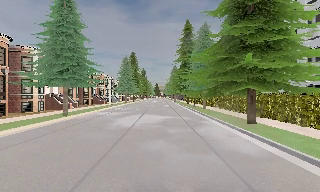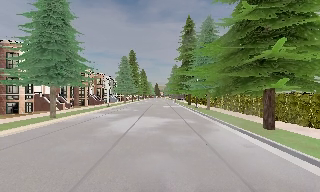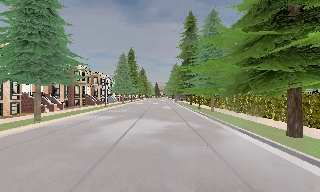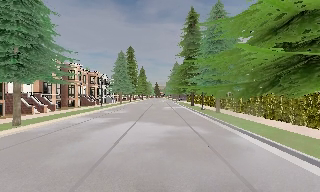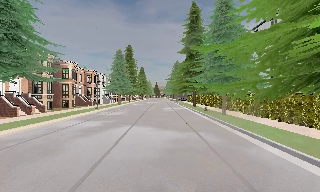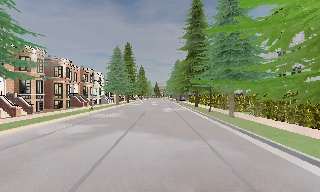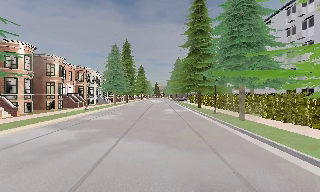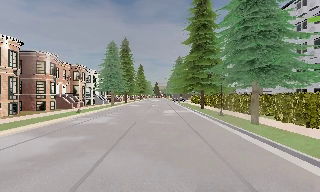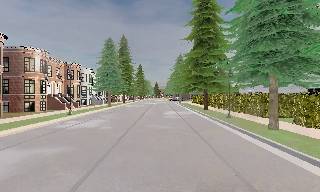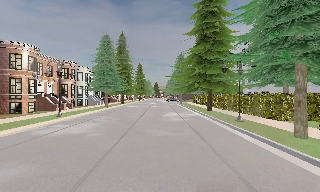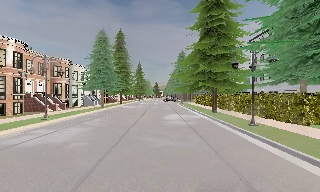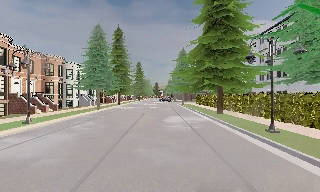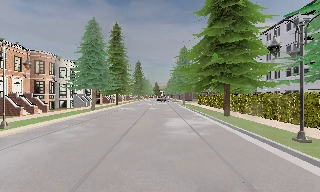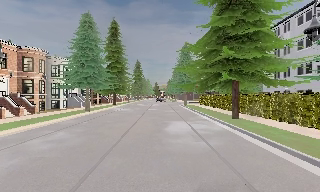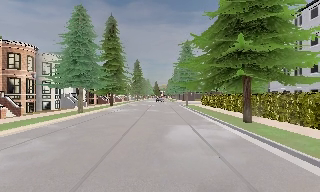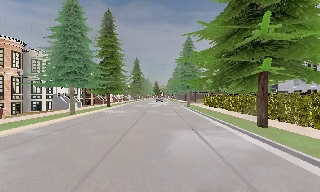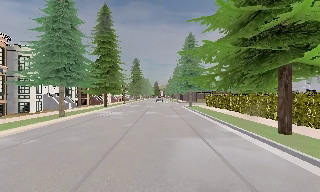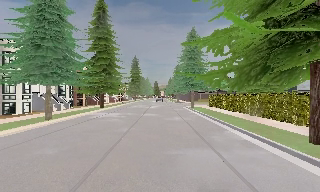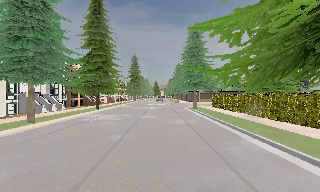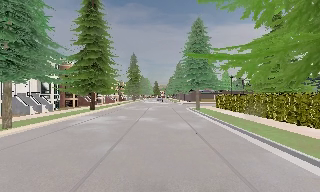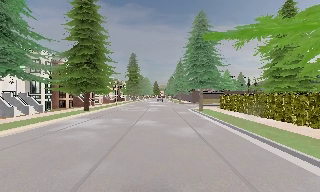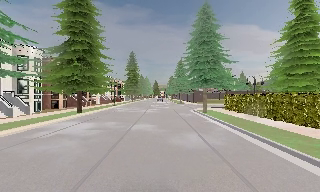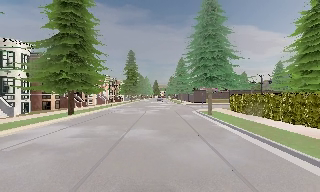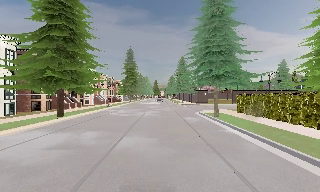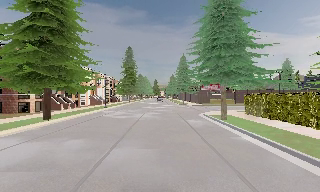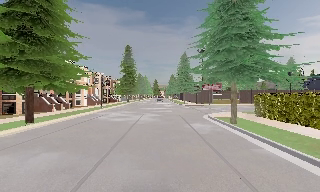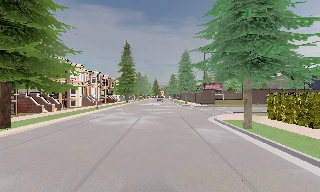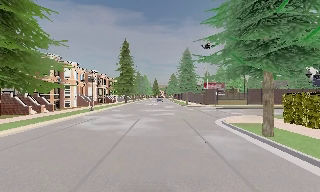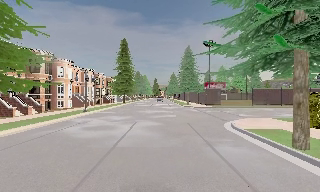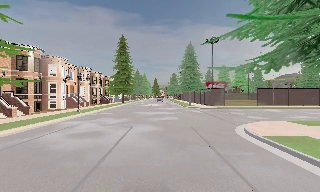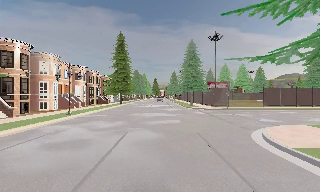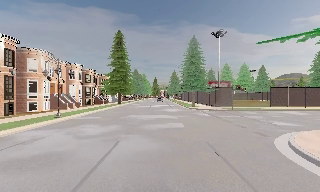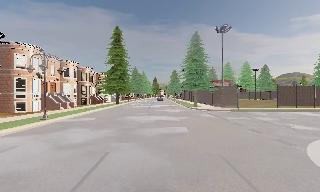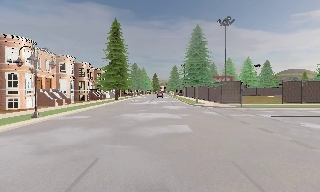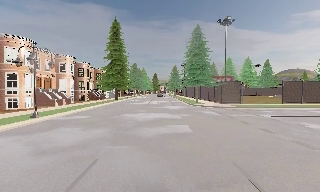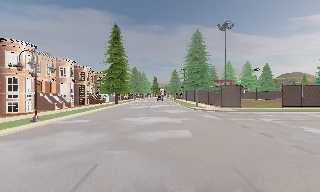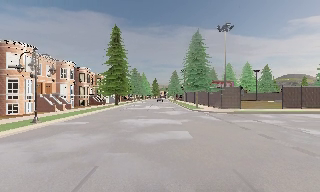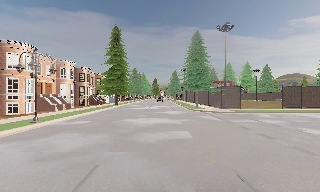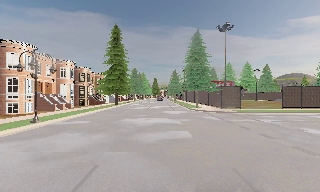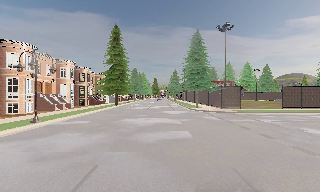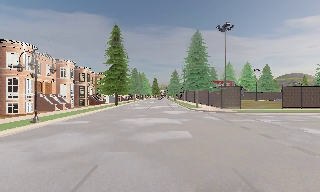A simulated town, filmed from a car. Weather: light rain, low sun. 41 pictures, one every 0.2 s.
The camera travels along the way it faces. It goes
forward.
0.0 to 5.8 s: The camera travels forward, about 45 m, so what stands in front looms larger.
5.8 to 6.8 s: The camera travels forward, about 6 m, so what stands in front looms larger. It loses speed.
6.8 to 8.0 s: The camera keeps its place and its aim.
The film runs forward here.
